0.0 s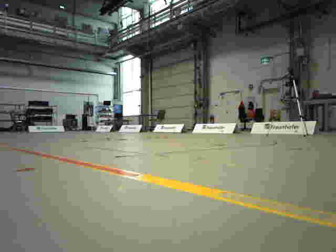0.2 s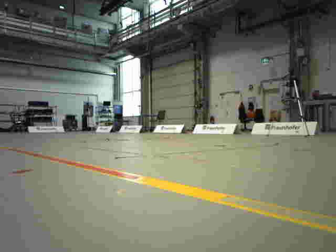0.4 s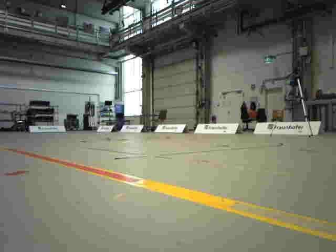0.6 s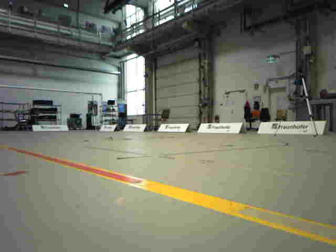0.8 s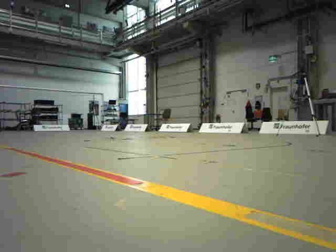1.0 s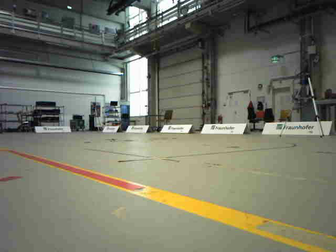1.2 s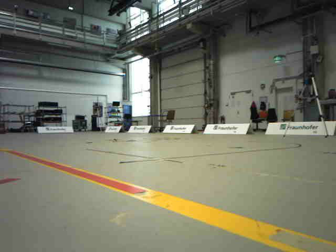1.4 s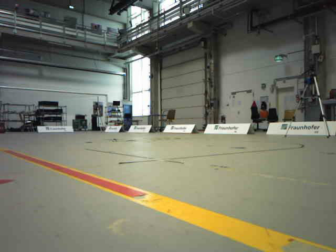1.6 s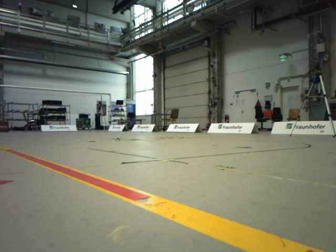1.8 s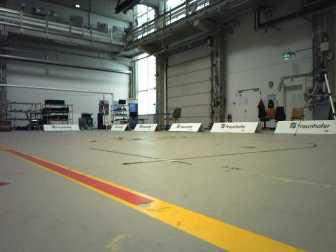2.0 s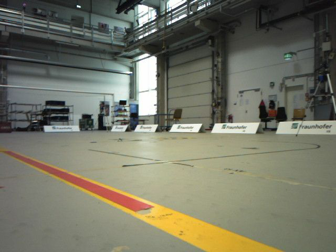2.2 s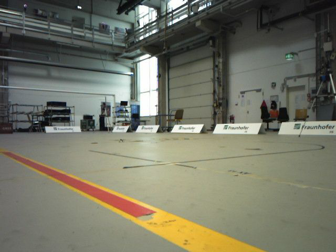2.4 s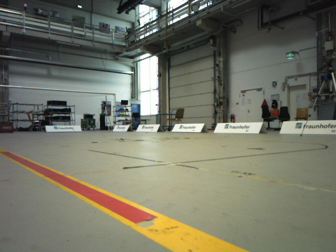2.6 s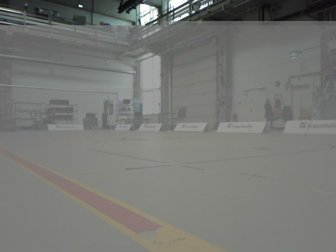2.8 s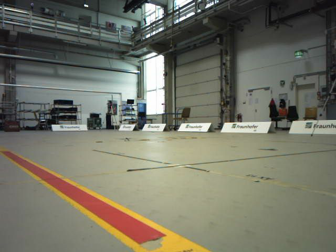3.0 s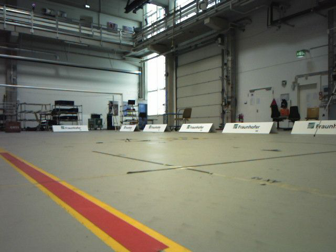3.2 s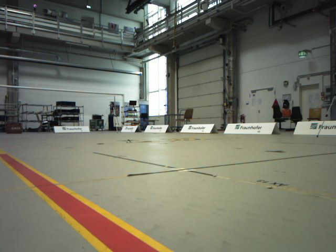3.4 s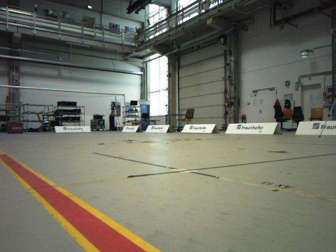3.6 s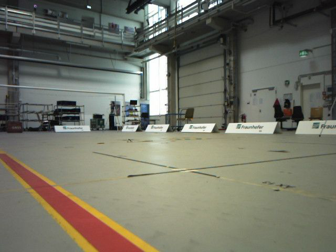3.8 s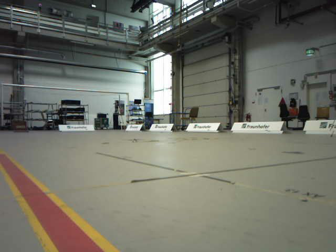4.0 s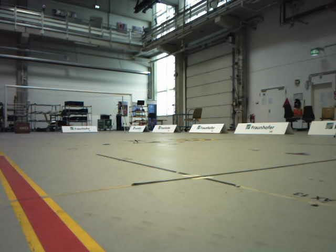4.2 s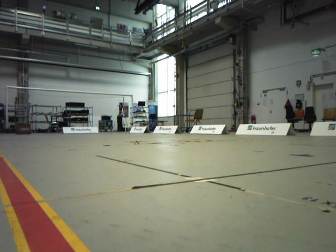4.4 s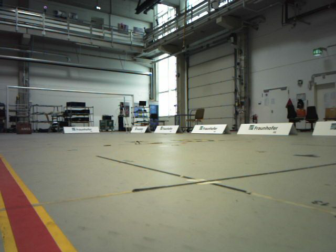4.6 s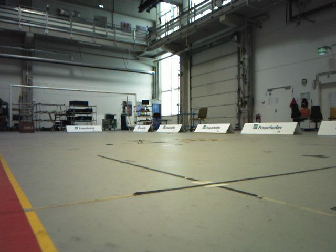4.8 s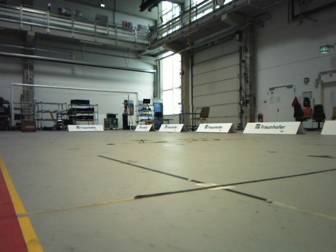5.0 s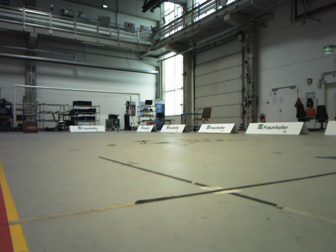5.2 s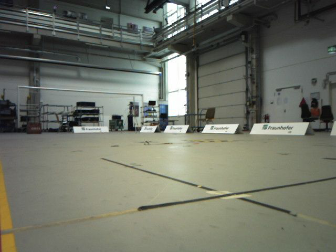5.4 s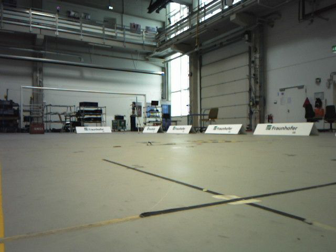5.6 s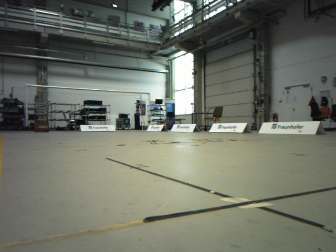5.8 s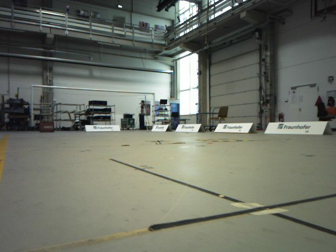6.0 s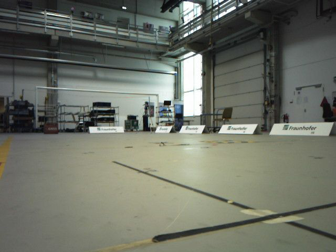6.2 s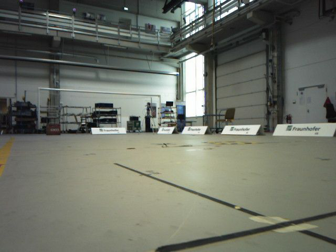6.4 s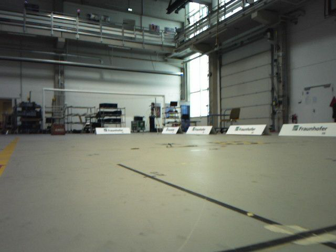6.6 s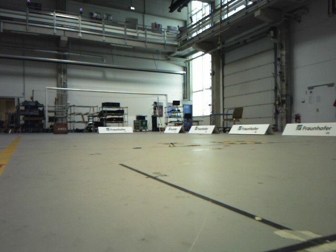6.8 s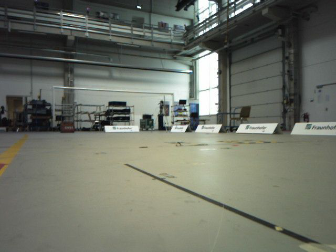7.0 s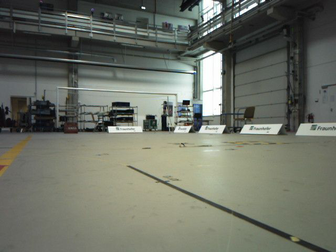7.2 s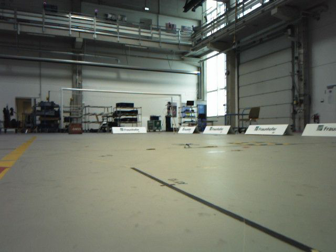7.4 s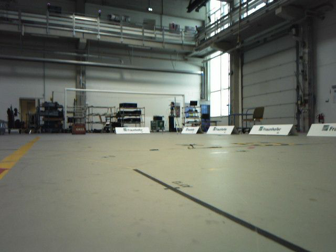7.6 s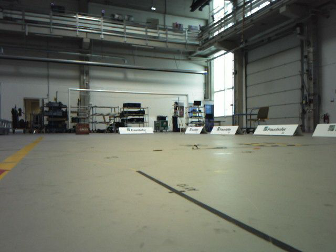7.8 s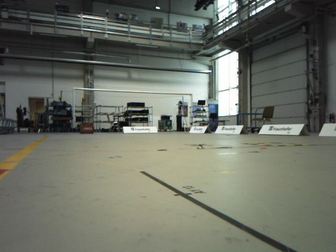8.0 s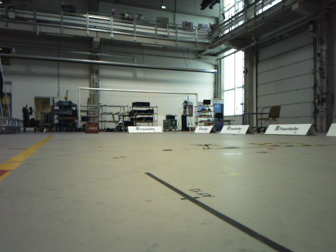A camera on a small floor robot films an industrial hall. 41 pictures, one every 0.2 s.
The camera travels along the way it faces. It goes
forward.
0.0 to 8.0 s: The camera pans to its left, which is counterclockwise from overhead, by about 20 degrees. It travels forward, about 1.6 m, so what stands in front looms larger.
The film runs forward here.
